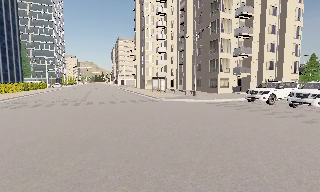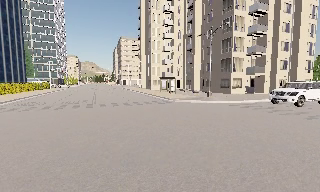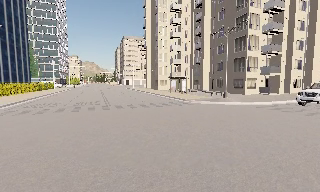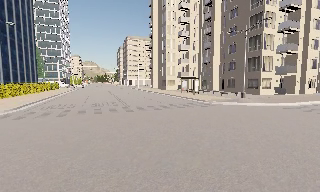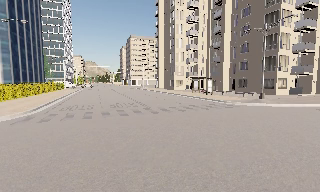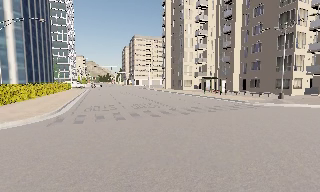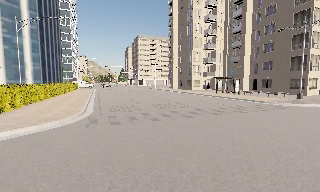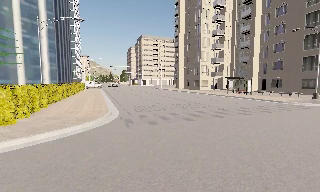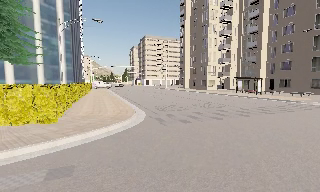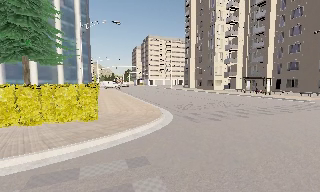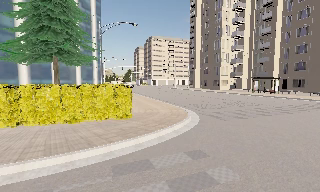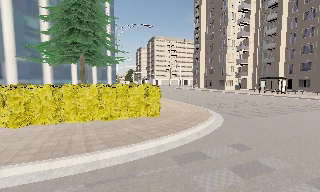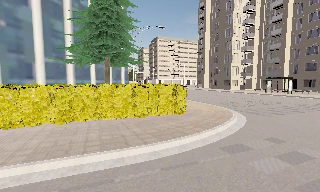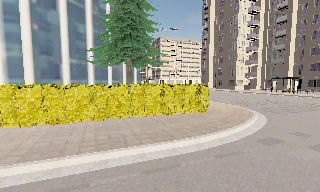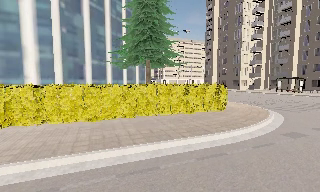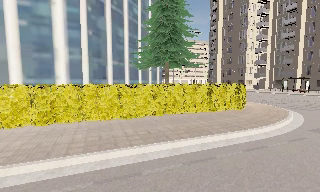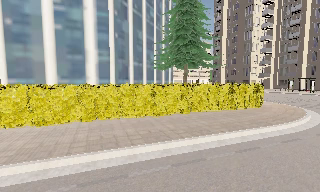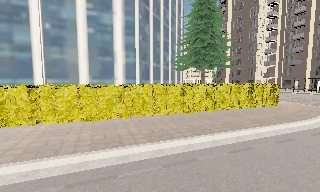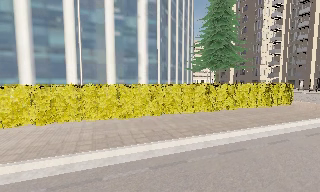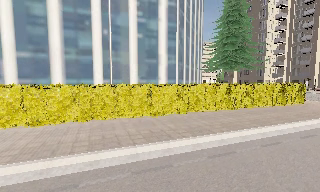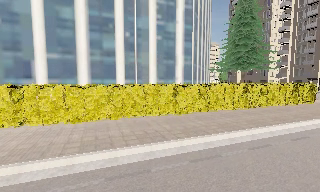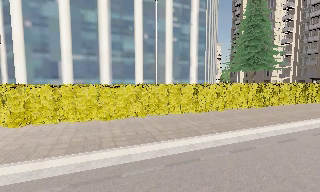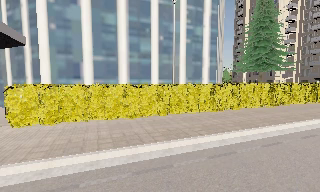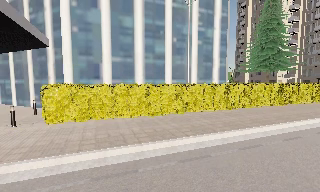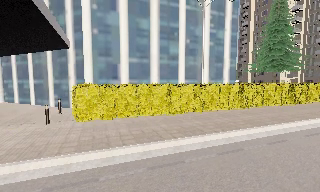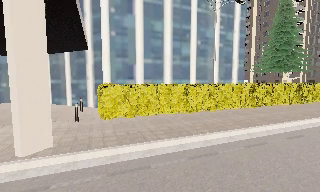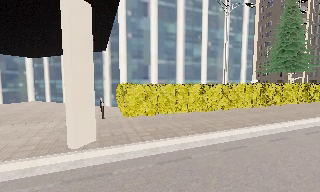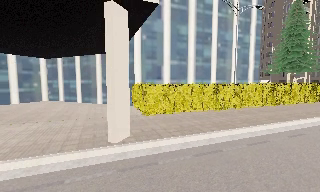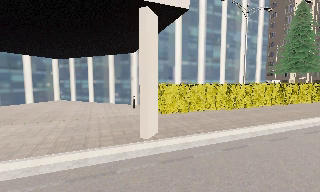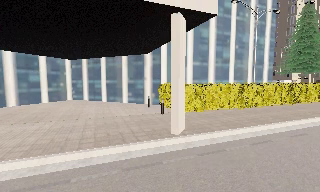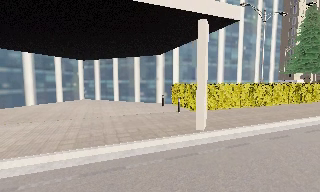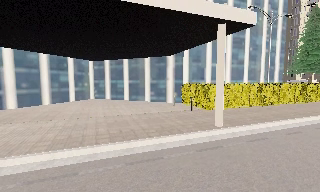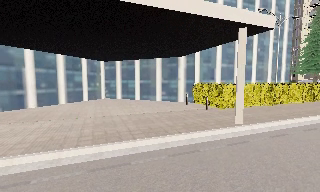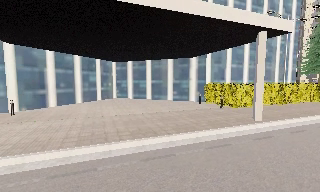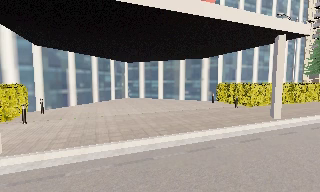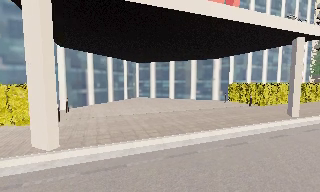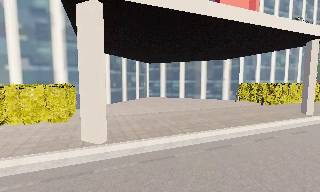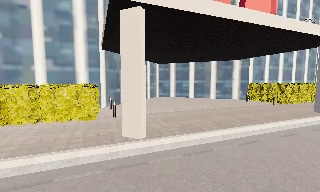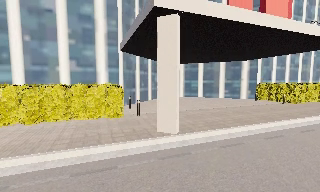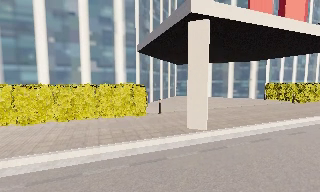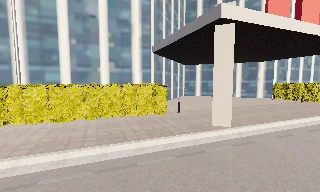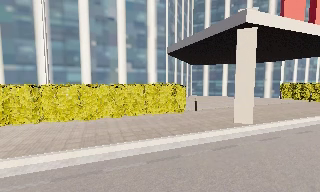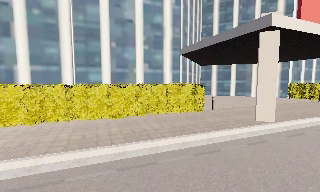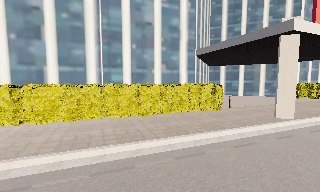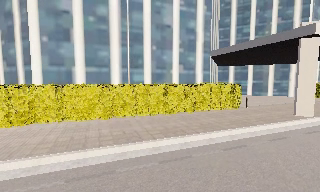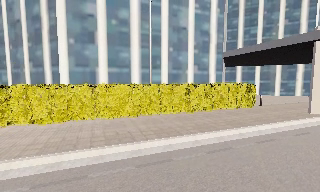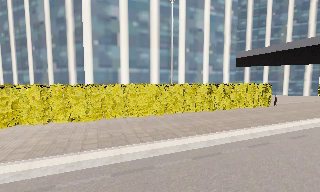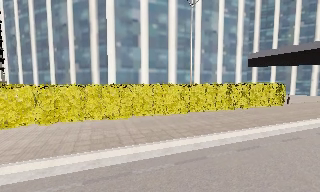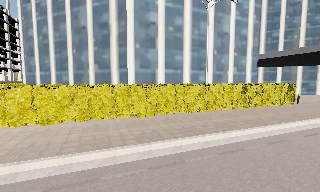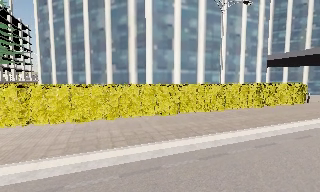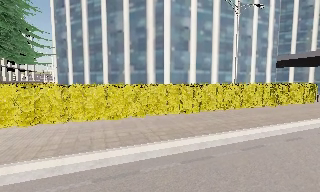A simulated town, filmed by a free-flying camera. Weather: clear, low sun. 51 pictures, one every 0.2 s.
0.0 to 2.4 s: The camera travels to its left, about 20 m, so close, fixed things drift to the right.
2.4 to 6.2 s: The camera travels to its left and backward, about 25 m, so close, fixed things drift to the right.
6.2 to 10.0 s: The camera travels to its left, about 25 m, so close, fixed things drift to the right.
The film runs forward here.
